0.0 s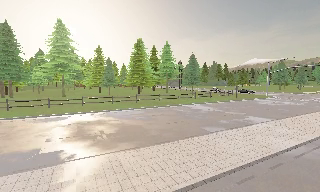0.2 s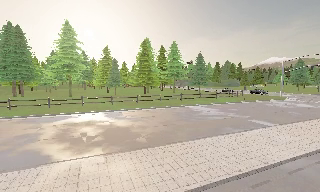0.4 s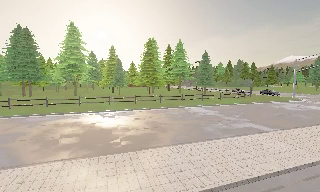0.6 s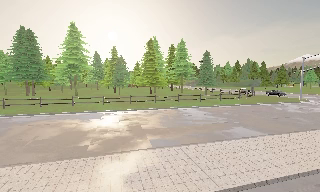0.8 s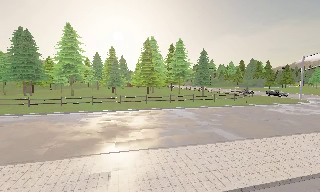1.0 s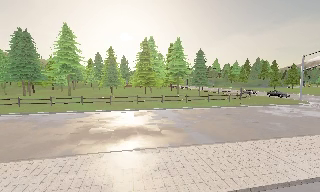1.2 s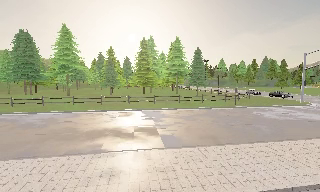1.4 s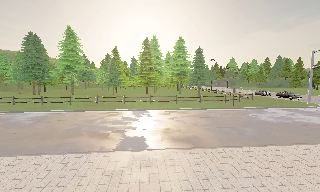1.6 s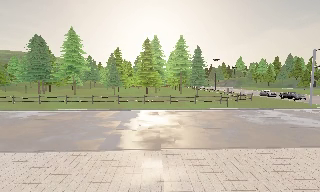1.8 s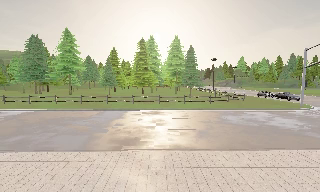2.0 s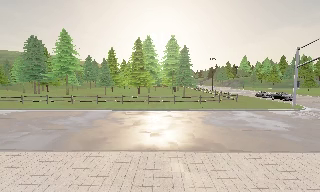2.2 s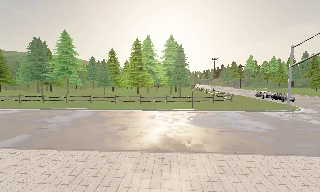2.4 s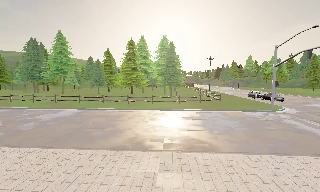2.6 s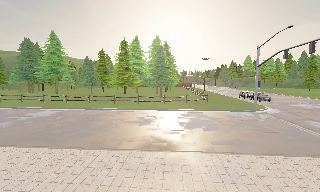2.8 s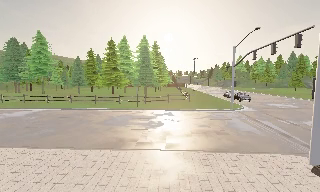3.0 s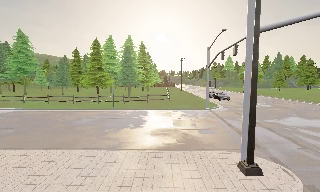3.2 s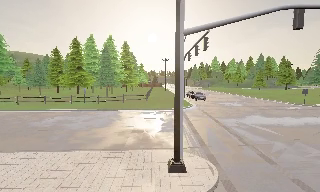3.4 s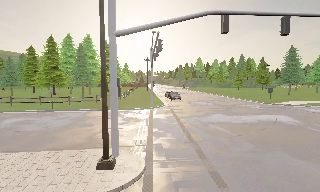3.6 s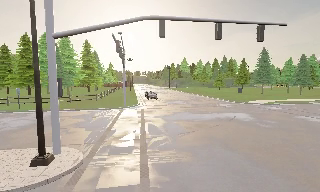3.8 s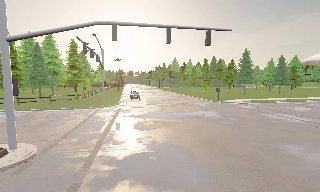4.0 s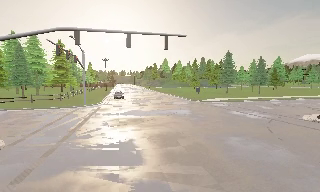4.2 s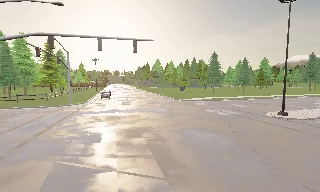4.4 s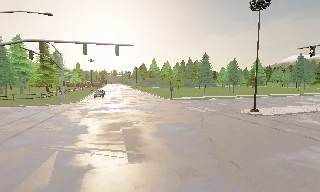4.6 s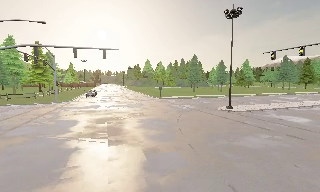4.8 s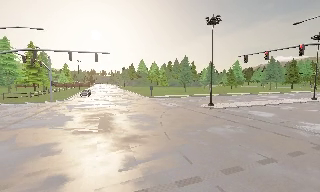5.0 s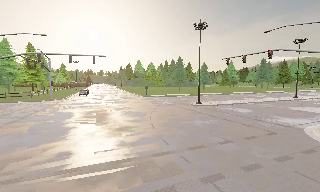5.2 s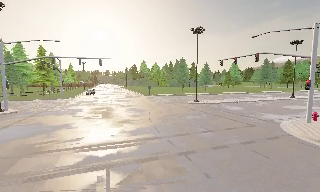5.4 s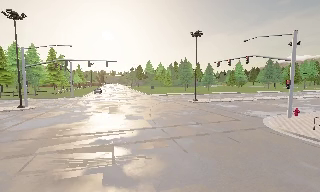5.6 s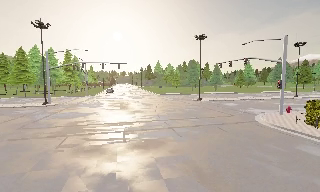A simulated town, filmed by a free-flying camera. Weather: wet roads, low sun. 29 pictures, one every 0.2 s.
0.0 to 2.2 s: The camera pans to its left, which is counterclockwise from overhead, by about 30 degrees. It travels to its right, about 25 m, so close, fixed things drift to the left.
2.2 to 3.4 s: The camera travels to its right, about 14 m, so close, fixed things drift to the left.
3.4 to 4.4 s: The camera swings to its right by about 10 degrees, and the scene slides to the left. It travels to its right and backward, about 11 m, so close, fixed things drift to the left.
4.4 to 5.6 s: The camera travels backward and to its right, about 14 m, so what stands in front gets smaller.
The film runs forward here.
